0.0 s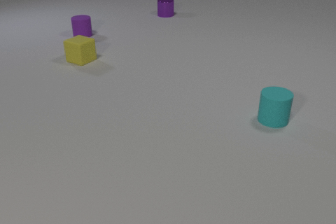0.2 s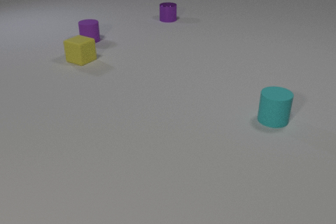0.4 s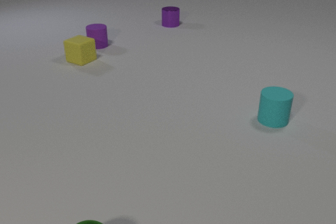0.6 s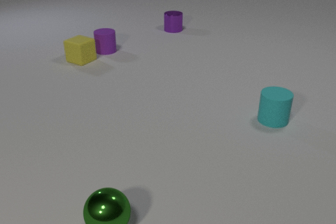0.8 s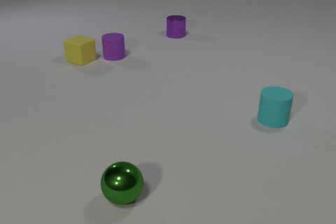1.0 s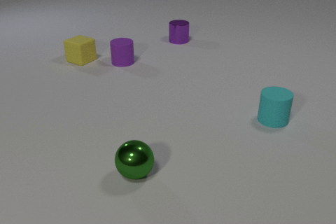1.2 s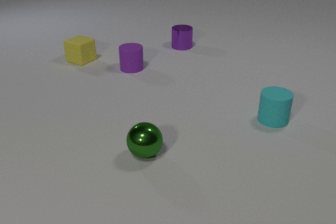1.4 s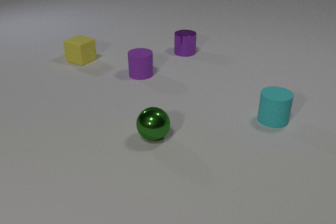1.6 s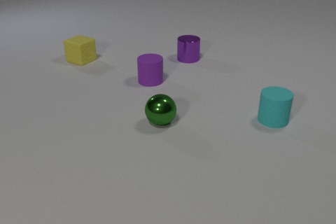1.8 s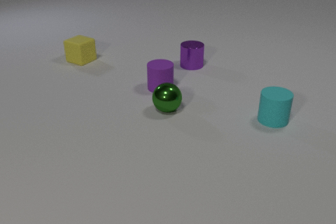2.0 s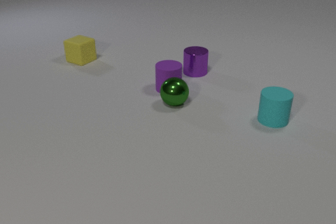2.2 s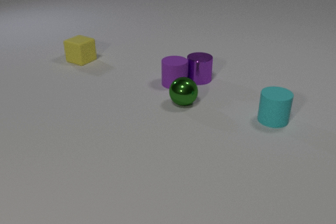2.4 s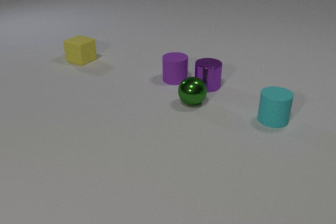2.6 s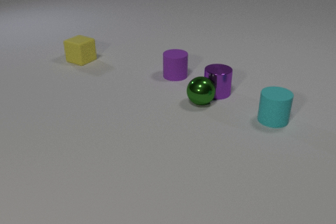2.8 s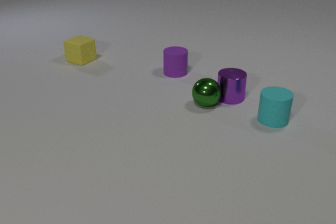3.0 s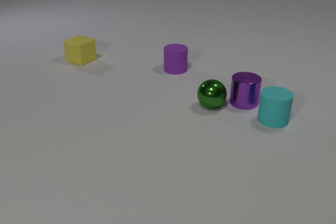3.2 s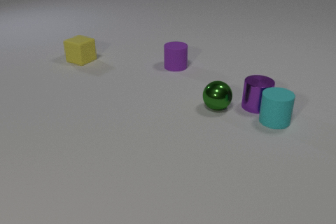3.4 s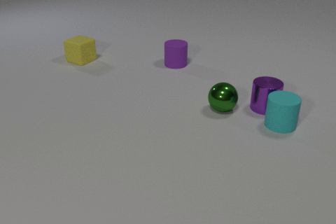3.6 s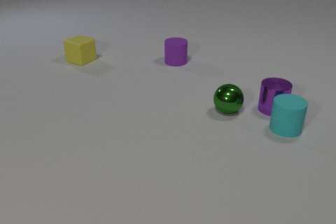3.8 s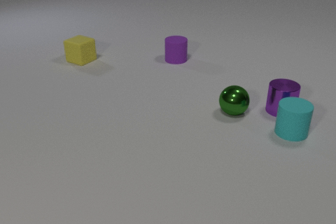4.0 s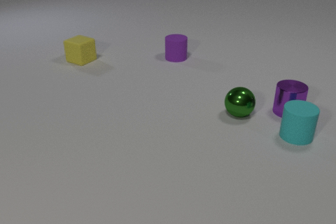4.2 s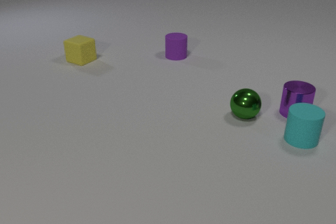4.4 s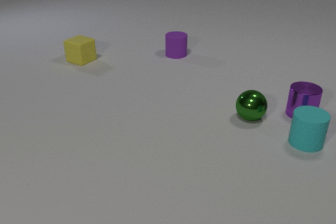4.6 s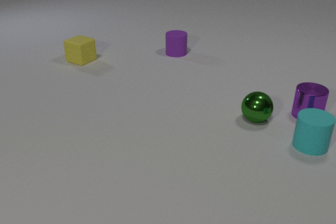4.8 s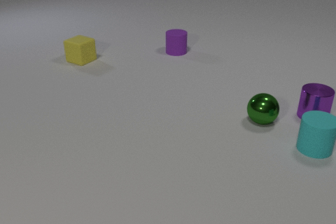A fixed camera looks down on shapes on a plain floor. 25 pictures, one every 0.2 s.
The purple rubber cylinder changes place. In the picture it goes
to the right.
The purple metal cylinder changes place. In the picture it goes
toward the camera.
0.0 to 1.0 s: The green metal sphere comes in at the bottom edge, rolls away from the camera. The purple rubber cylinder slides toward the camera and to the right. The purple metal cylinder slides toward the camera.
1.0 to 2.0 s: The green metal sphere rolls away from the camera. The purple rubber cylinder slides toward the camera and to the right. The purple metal cylinder slides toward the camera. The green metal sphere and the purple rubber cylinder collide.
2.0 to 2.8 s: The green metal sphere rolls to the right. The purple rubber cylinder slides away from the camera. The purple metal cylinder slides toward the camera and to the right. The purple rubber cylinder and the purple metal cylinder collide. The green metal sphere and the purple metal cylinder collide.
2.8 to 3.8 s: The green metal sphere rolls to the right and toward the camera. The purple rubber cylinder slides away from the camera. The purple metal cylinder slides to the right. The cyan rubber cylinder slides toward the camera and to the right. The purple metal cylinder and the cyan rubber cylinder collide.
3.8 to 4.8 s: The green metal sphere rolls to the right and toward the camera. The purple rubber cylinder slides away from the camera. The purple metal cylinder slides to the right. The cyan rubber cylinder slides to the right and toward the camera.
What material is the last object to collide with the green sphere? metal.
What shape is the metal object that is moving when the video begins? cylinder.
How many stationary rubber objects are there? 1.
